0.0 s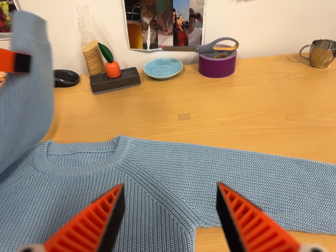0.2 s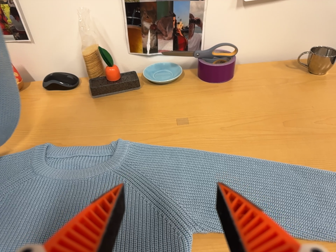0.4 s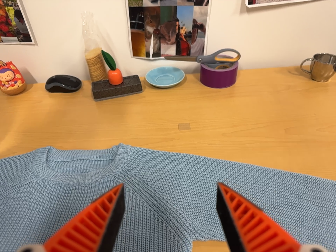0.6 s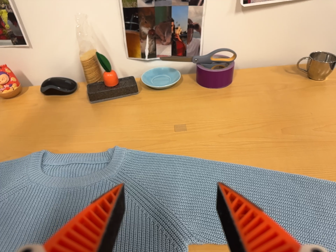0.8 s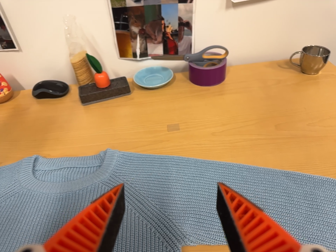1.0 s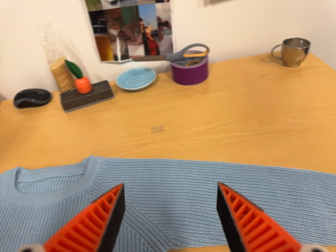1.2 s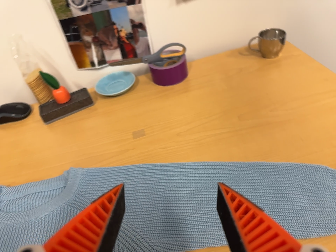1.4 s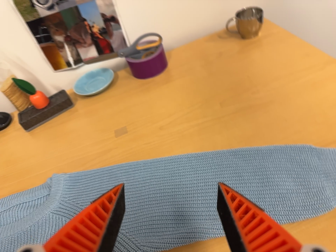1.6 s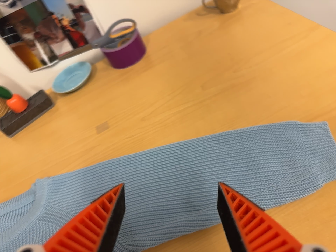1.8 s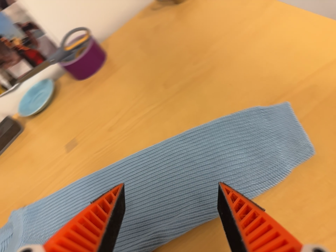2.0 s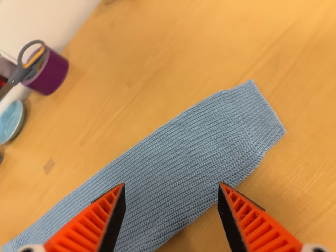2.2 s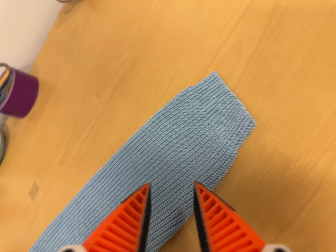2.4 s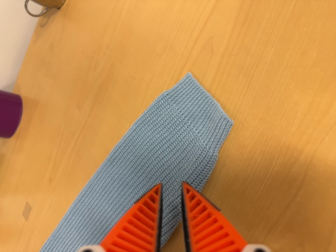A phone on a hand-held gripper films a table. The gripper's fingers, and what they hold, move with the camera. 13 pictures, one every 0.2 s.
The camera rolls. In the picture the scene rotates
counterclockwise.
0.0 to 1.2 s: The camera travels to its right, about 9 cm, so close, fixed things drift to the left. It rolls about its line of sight by about 10 degrees, and the scene rotates counterclockwise.
1.2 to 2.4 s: The camera travels to its right, about 26 cm, so close, fixed things drift to the left. Its aim tips toward the bottom of its view by about 15 degrees. It rolls about its line of sight by about 50 degrees, and the scene rotates counterclockwise.
The film runs backward here.
